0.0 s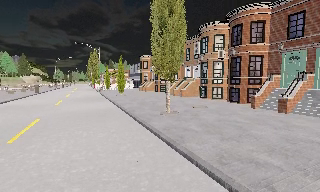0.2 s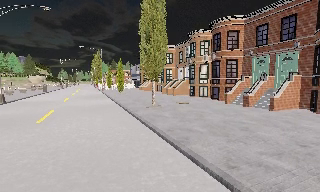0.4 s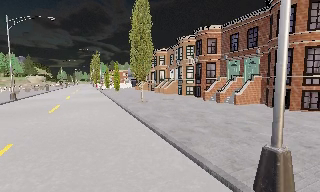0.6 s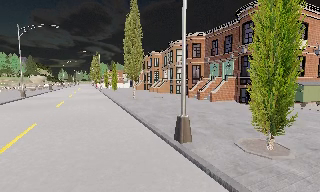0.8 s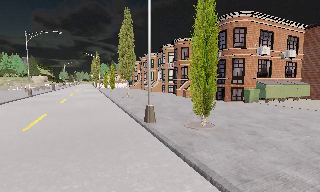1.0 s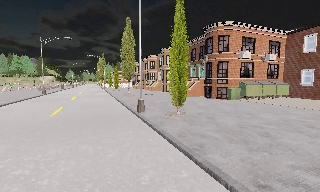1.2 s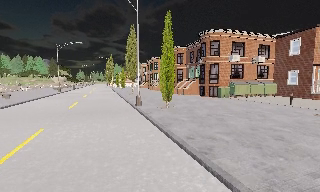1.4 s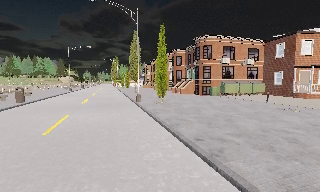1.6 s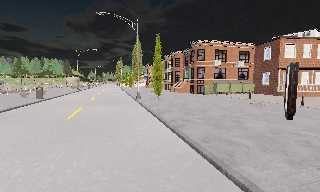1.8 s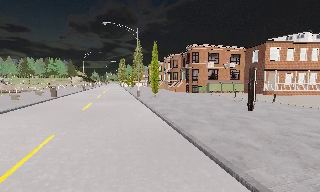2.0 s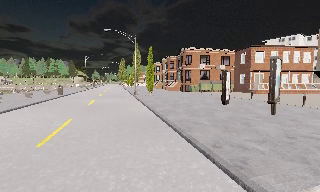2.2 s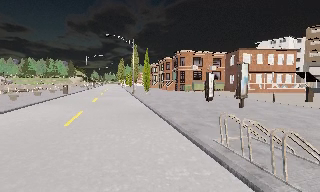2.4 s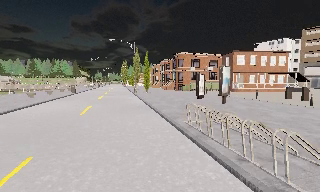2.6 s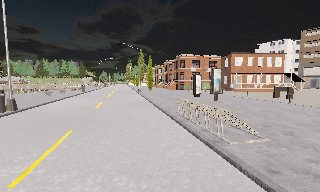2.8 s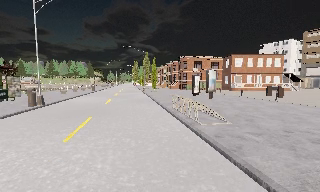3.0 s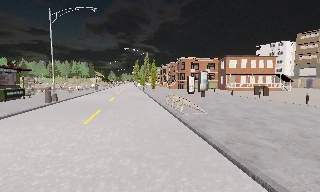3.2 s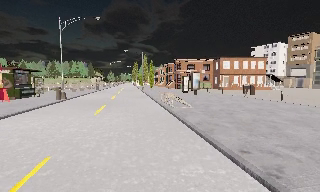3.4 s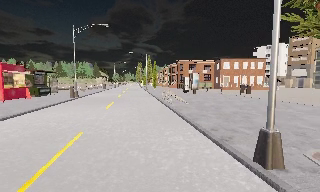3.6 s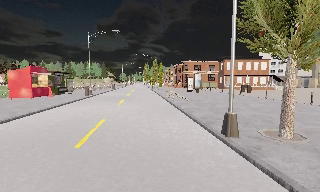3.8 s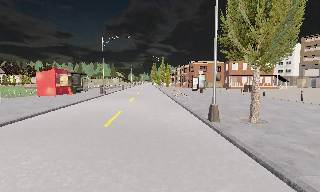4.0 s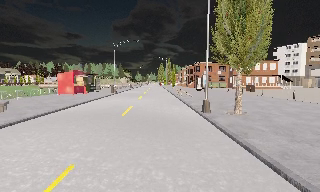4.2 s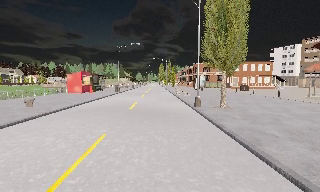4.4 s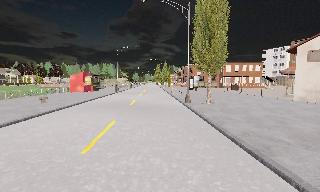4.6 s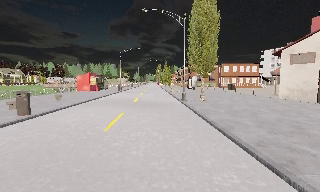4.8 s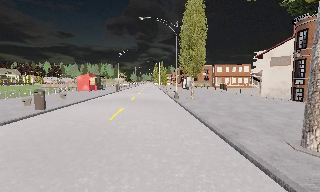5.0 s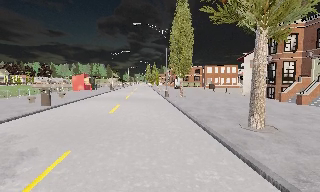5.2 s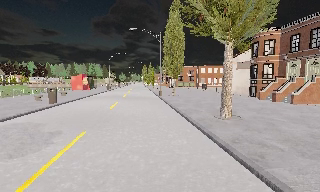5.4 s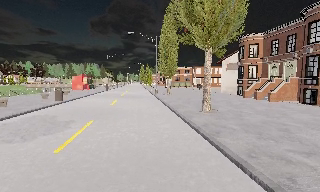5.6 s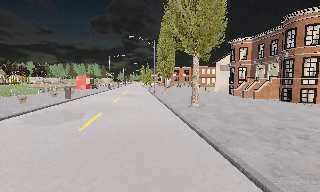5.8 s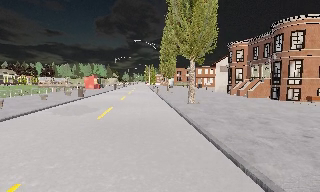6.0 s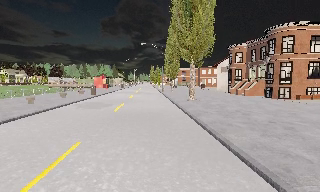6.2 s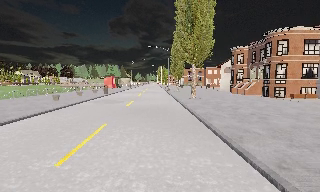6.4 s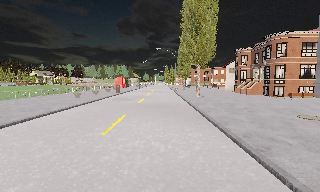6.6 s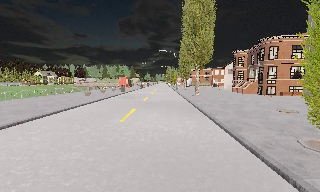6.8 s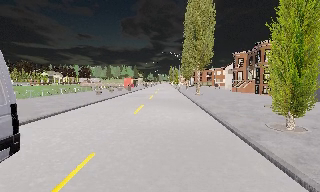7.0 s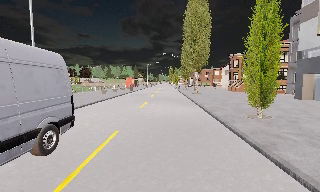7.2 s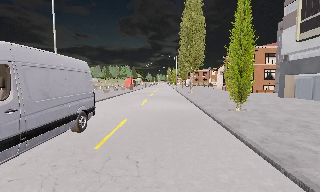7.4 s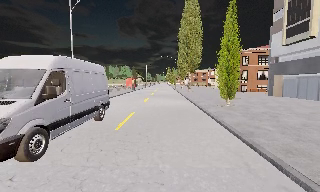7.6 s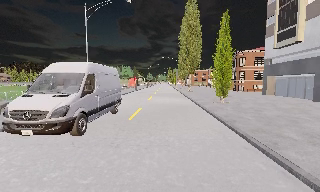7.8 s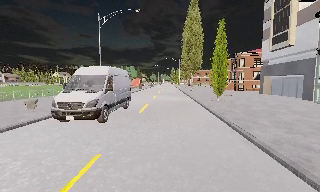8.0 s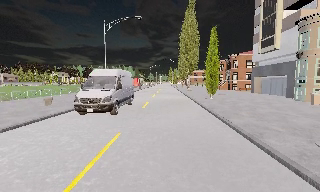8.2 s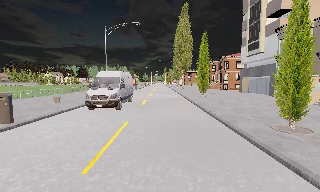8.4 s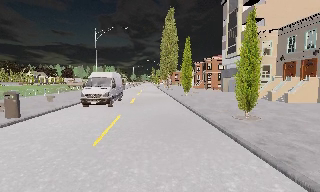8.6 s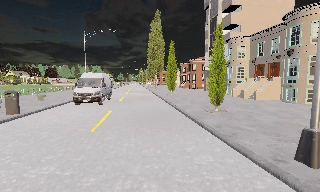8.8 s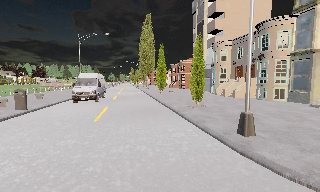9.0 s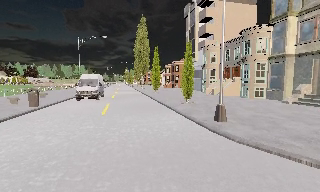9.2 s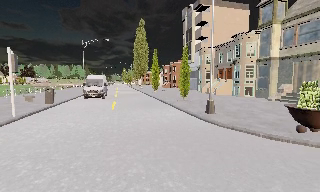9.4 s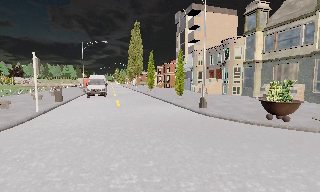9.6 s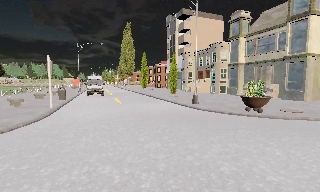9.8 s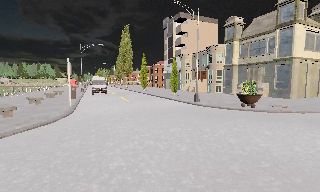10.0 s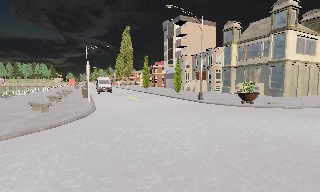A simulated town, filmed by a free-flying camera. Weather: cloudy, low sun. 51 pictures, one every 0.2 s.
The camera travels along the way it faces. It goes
backward.
0.0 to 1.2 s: The camera travels backward and to its right, about 14 m, so what stands in front gets smaller.
1.2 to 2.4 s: The camera travels backward, about 14 m, so what stands in front gets smaller.
2.4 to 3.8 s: The camera pans to its left, which is counterclockwise from overhead, by about 10 degrees. It travels backward, about 14 m, so what stands in front gets smaller.
3.8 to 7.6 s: The camera travels backward, about 35 m, so what stands in front gets smaller.
7.6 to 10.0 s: The camera pans to its right, which is clockwise from overhead, by about 25 degrees. It travels backward, about 19 m, so what stands in front gets smaller.
The film runs backward here.
